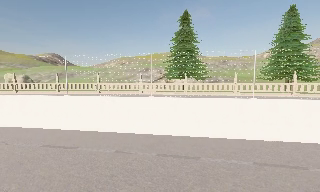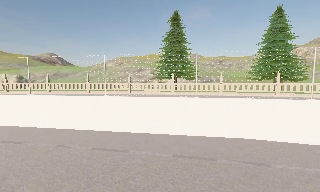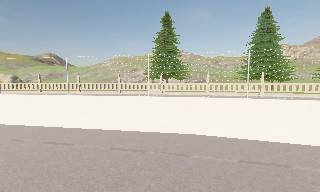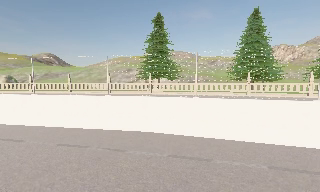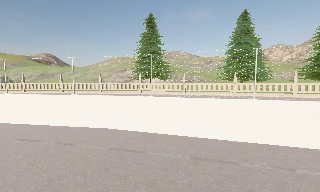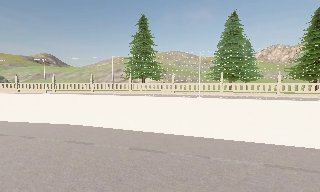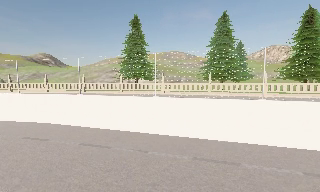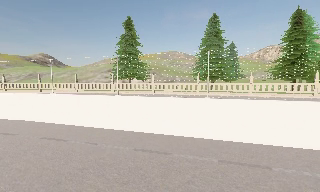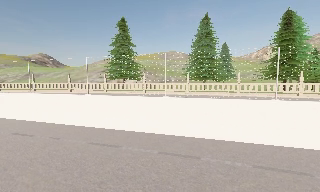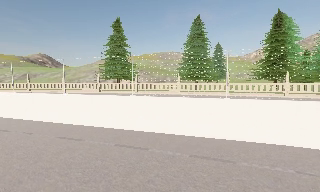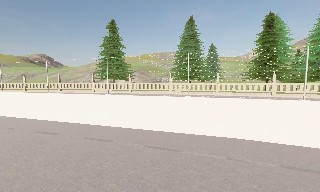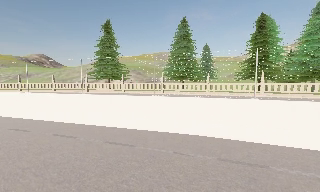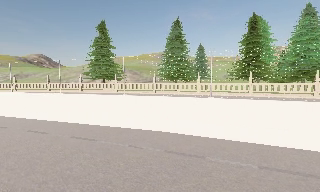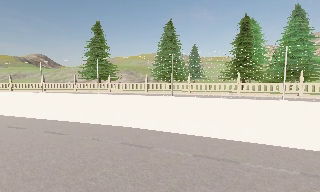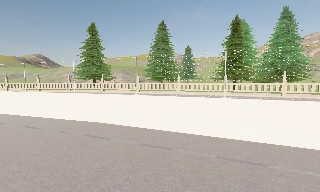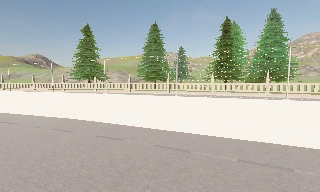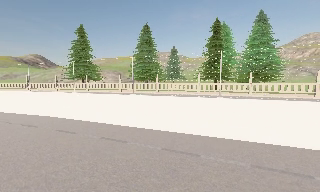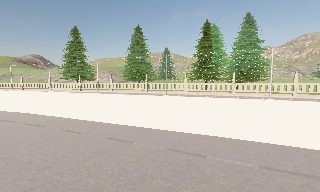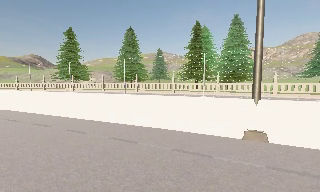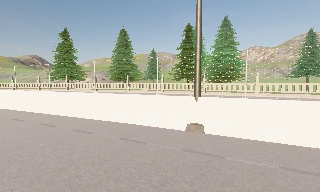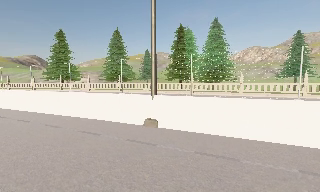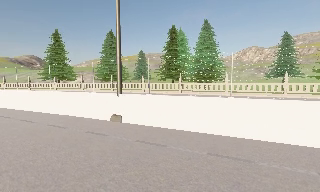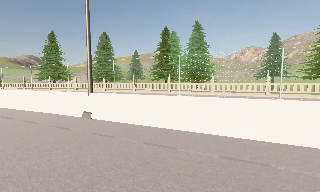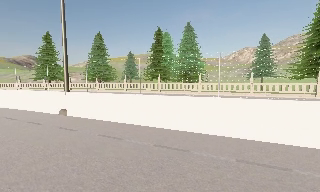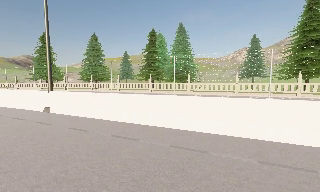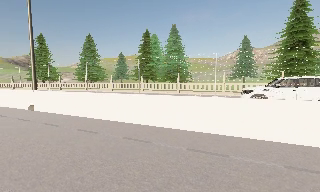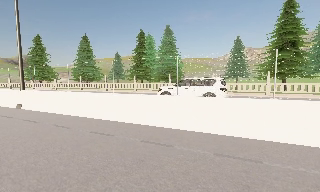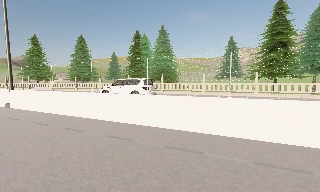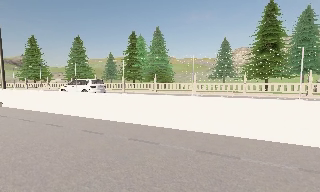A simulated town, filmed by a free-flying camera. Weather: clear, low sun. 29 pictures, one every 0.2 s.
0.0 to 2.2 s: The camera travels to its right, about 16 m, so close, fixed things drift to the left.
2.2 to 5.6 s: The camera travels to its right and backward, about 25 m, so close, fixed things drift to the left.
The film runs forward here.
